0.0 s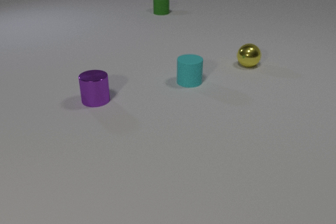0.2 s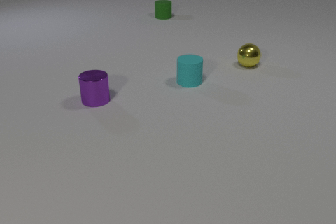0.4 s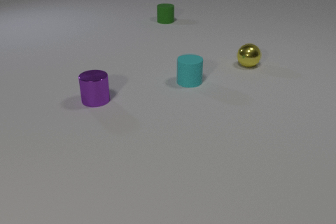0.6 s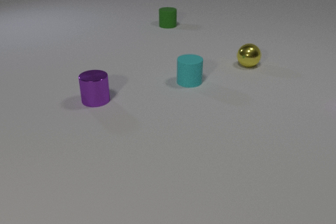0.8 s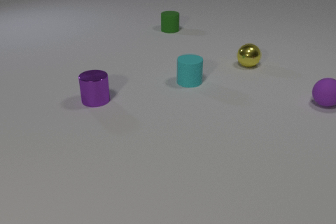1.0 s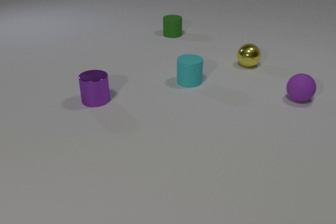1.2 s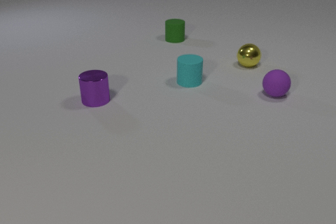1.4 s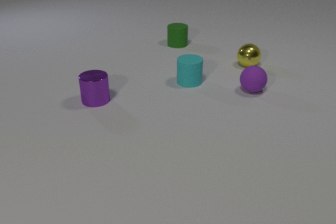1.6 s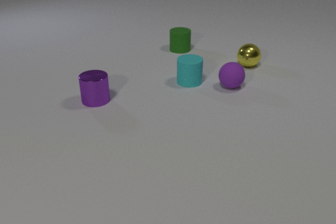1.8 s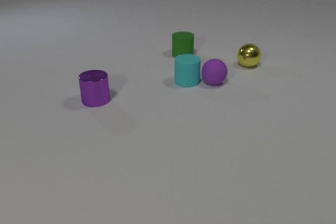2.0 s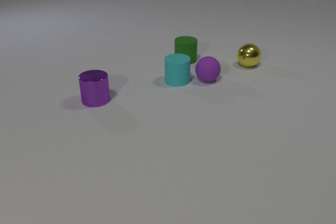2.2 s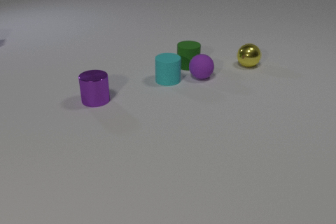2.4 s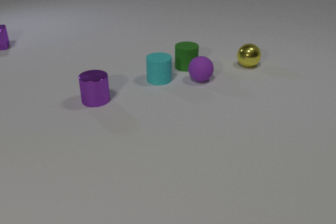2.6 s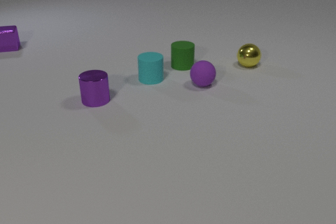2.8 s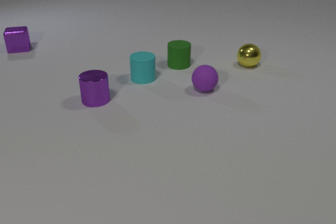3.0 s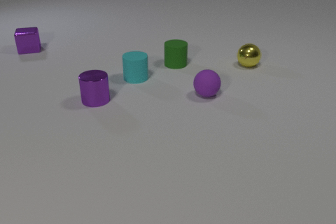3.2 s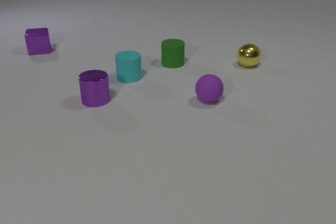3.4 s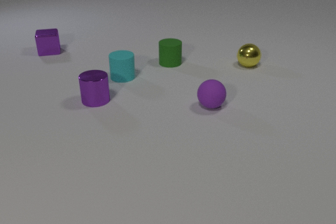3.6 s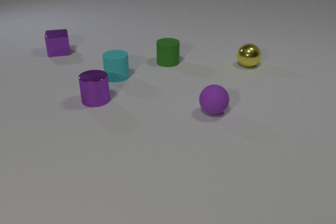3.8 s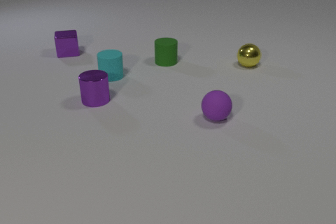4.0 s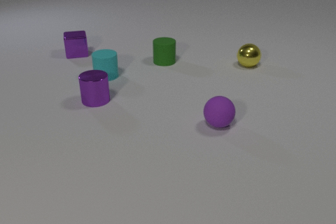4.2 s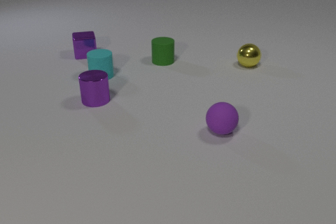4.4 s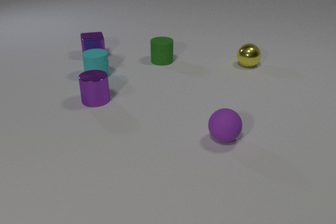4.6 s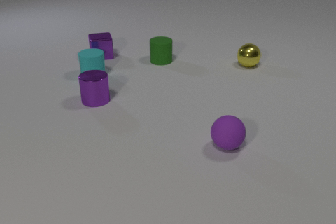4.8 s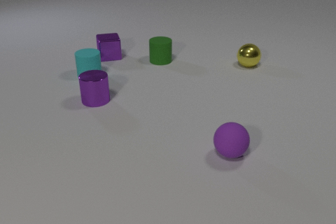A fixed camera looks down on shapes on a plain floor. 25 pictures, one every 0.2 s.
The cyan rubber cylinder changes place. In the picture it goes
to the left.
The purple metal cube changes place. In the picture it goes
to the right.
0.0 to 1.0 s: The purple rubber sphere comes in at the right edge, rolls to the left. The green rubber cylinder slides toward the camera.
1.0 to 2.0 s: The purple rubber sphere rolls to the left. The cyan rubber cylinder slides to the left. The green rubber cylinder slides toward the camera. The purple rubber sphere and the cyan rubber cylinder collide.
2.0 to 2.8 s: The purple rubber sphere rolls toward the camera. The cyan rubber cylinder slides to the left. The green rubber cylinder slides toward the camera and to the left. The purple metal cube comes in at the left edge, slides to the right and toward the camera. The purple rubber sphere and the green rubber cylinder collide.
2.8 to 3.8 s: The purple rubber sphere rolls toward the camera. The cyan rubber cylinder slides to the left. The green rubber cylinder slides to the left and away from the camera. The purple metal cube slides to the right and toward the camera.
3.8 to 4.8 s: The purple rubber sphere rolls toward the camera. The cyan rubber cylinder slides to the left. The green rubber cylinder slides to the left. The purple metal cube slides to the right and toward the camera.
How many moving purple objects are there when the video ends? 2.
What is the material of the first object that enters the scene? rubber.
What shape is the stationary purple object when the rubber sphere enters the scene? cylinder.
